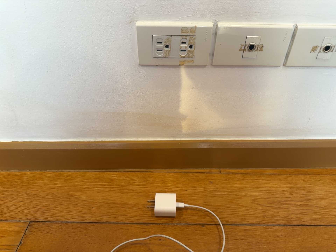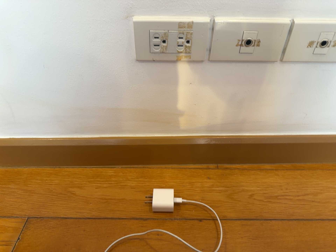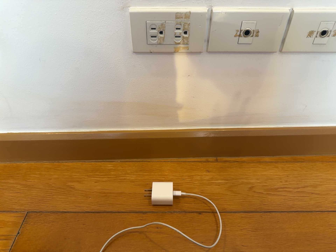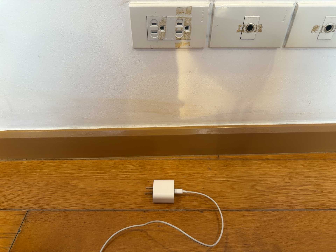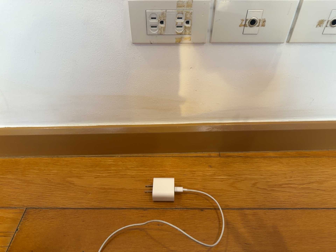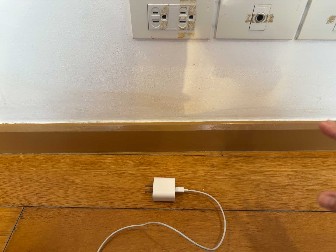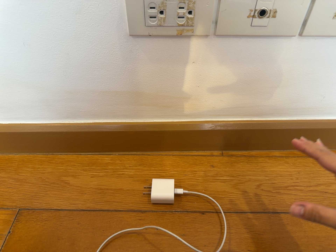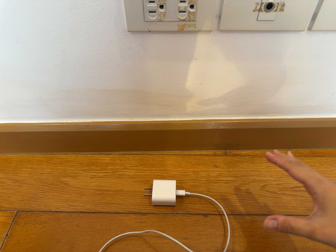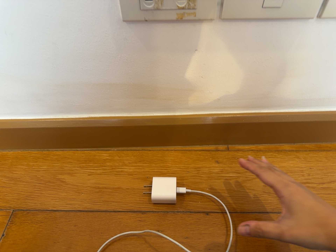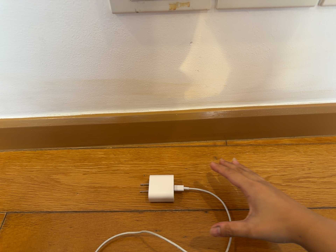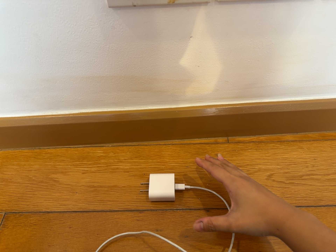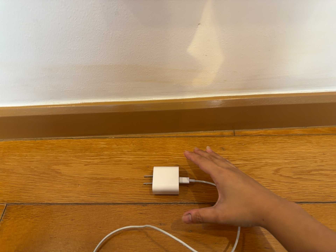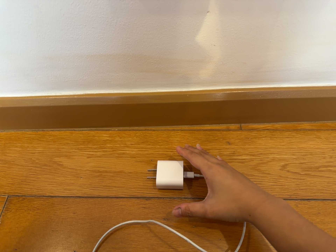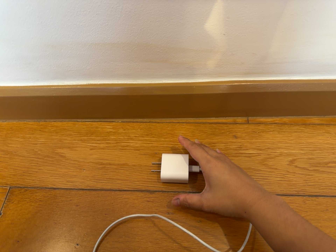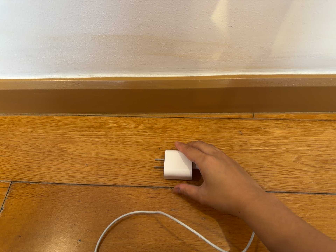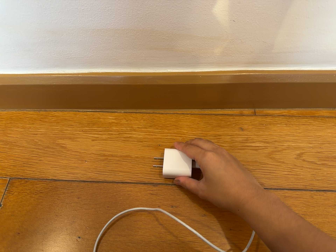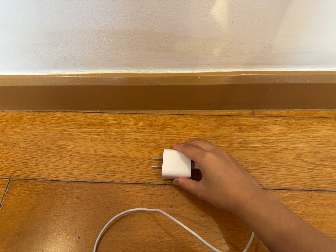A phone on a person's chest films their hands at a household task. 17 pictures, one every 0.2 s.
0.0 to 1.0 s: The camera shifts only a little, or ends up much as it began.
1.0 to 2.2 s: The camera travels forward, about 9 cm, so what stands in front looms larger. Its aim tips toward the bottom of its view by about 10 degrees, and the scene shifts upward.
2.2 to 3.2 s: The camera shifts only a little, or ends up much as it began.
The film runs forward here.
